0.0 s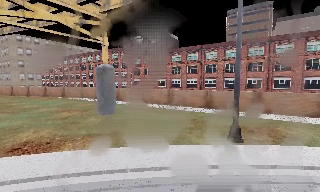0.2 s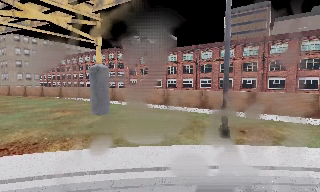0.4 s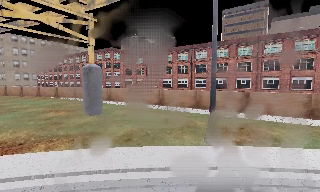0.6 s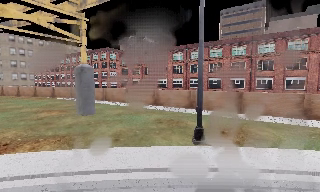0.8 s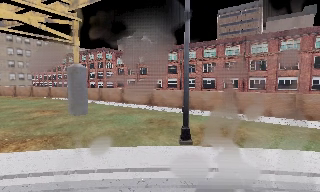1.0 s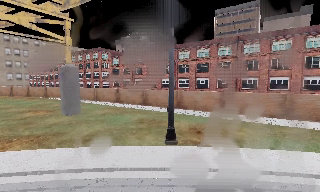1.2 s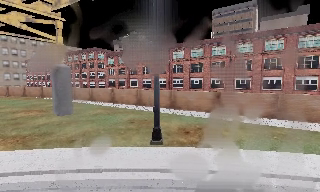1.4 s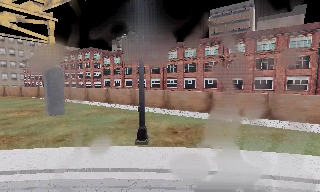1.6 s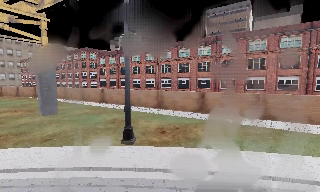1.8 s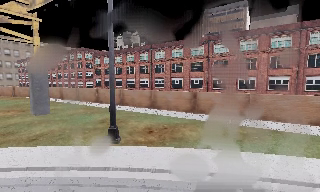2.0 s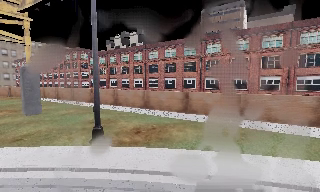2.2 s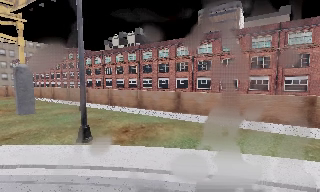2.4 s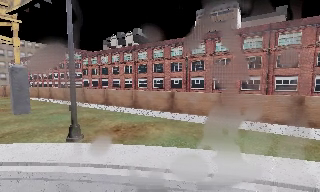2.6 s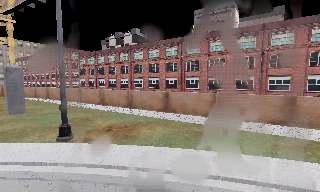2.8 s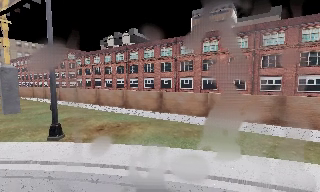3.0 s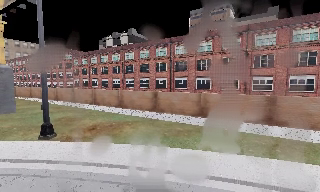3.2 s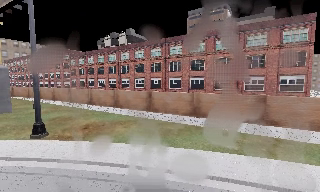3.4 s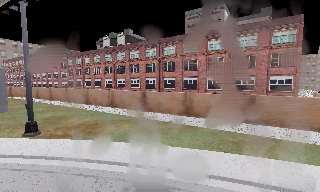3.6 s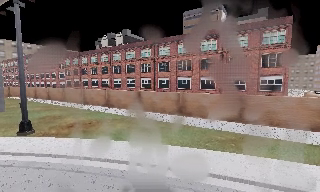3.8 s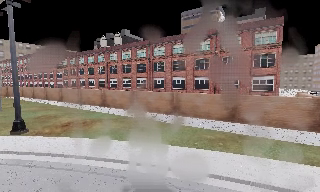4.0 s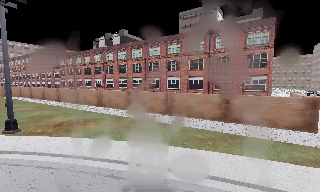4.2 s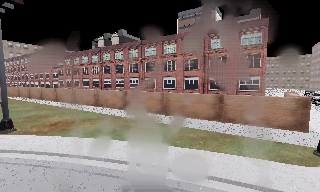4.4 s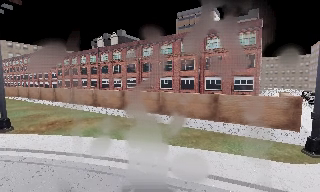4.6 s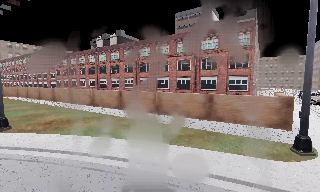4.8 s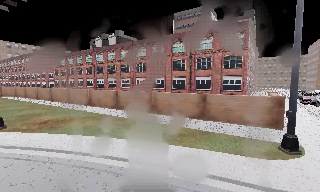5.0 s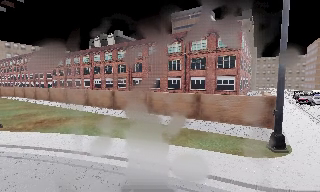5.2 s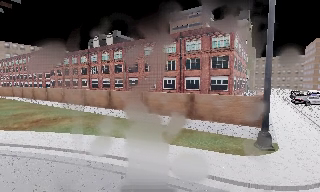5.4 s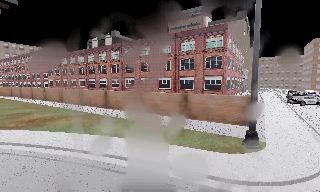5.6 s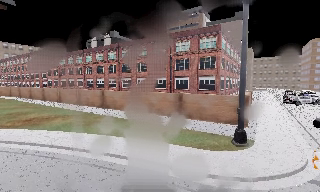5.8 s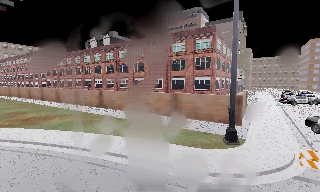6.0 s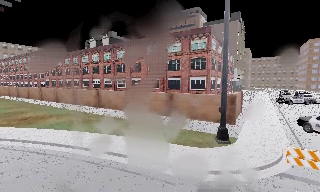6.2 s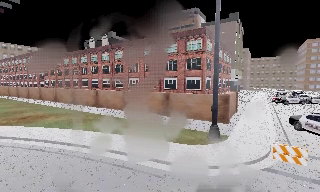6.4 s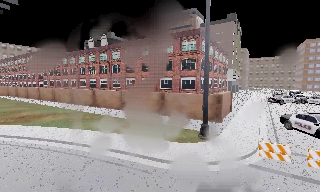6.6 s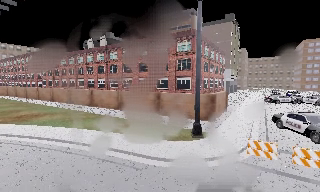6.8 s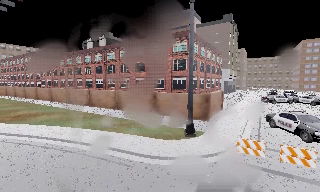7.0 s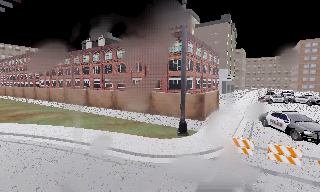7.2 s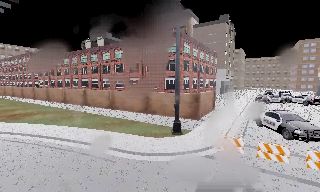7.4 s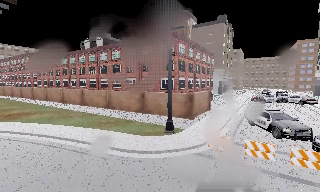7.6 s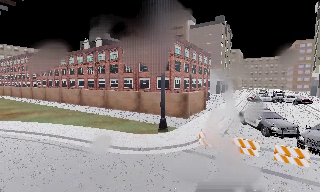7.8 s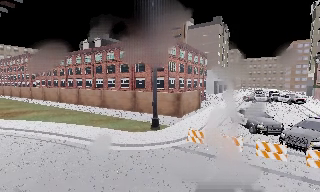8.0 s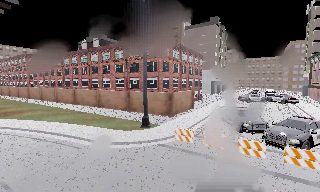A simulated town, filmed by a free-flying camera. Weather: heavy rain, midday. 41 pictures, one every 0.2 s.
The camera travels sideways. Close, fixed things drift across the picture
to the left.
0.0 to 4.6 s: The camera travels to its right, about 16 m, so close, fixed things drift to the left.
4.6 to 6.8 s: The camera travels to its right and backward, about 6 m, so close, fixed things drift to the left.
6.8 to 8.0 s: The camera travels to its right and backward, about 3.5 m, so close, fixed things drift to the left. It gains speed.
The film runs backward here.
